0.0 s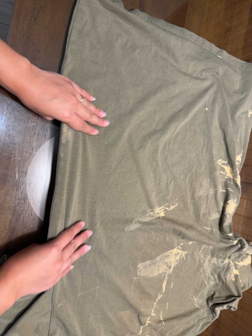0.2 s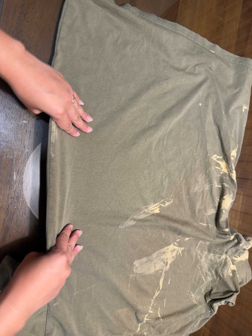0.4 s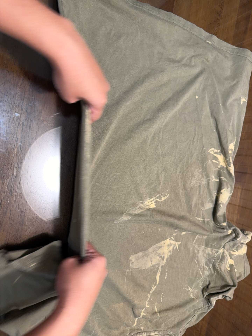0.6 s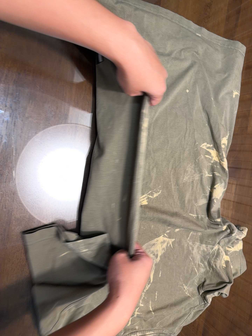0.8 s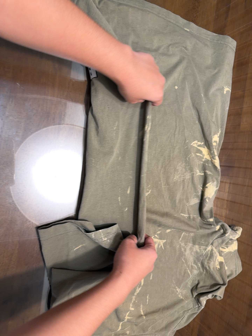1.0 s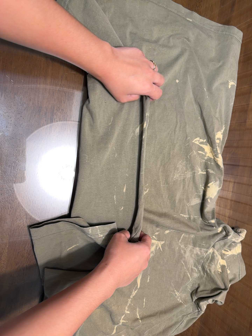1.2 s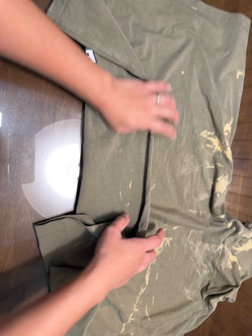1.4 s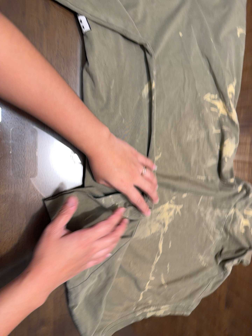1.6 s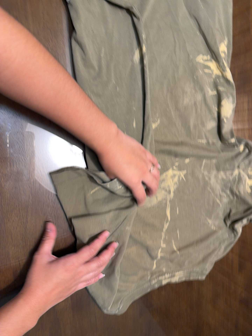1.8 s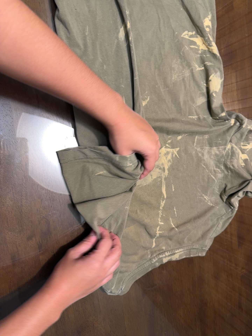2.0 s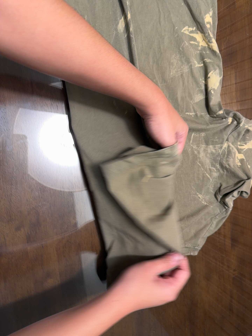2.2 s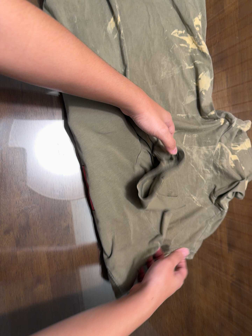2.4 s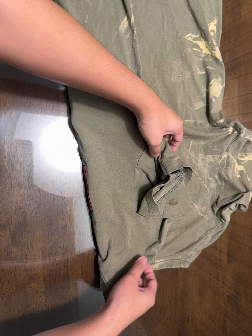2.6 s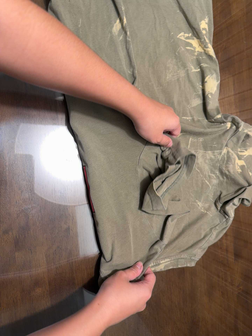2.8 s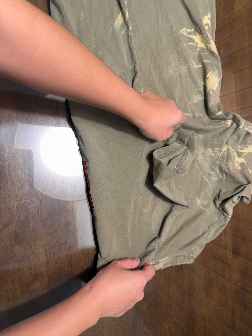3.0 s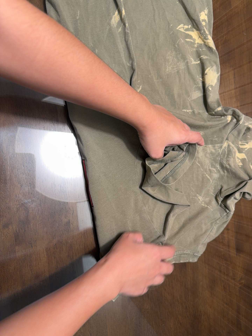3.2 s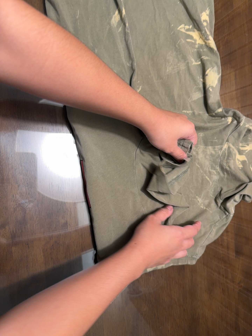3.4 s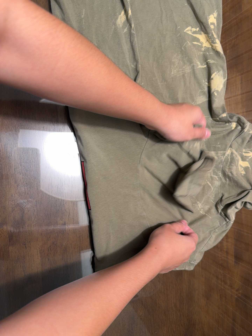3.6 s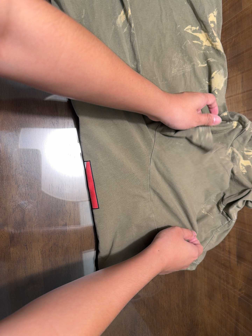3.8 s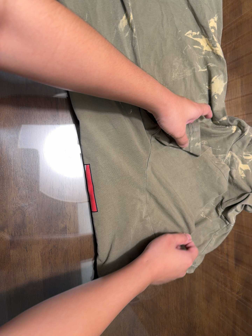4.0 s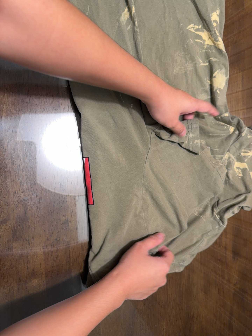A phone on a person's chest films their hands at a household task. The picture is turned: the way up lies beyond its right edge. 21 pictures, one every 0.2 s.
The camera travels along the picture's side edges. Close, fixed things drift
upward.
0.0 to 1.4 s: The camera travels to its right and forward, about 12 cm. It rolls about its line of sight by about 10 degrees, and the scene rotates counterclockwise.
1.4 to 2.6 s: The camera travels toward the bottom of its view, about 12 cm, so close, fixed things drift upward.
2.6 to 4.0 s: The camera shifts only a little, or ends up much as it began.
The film runs forward here.
